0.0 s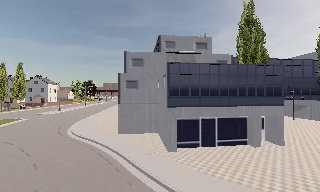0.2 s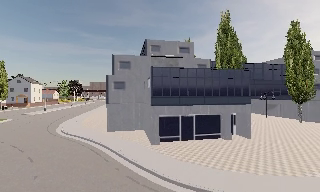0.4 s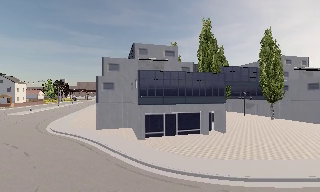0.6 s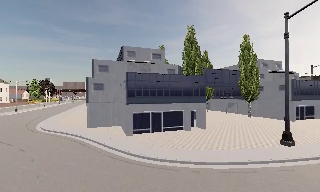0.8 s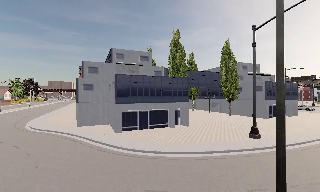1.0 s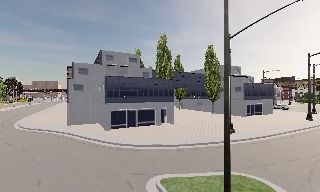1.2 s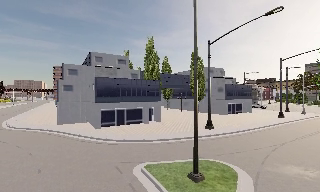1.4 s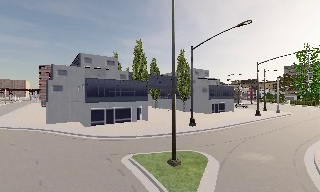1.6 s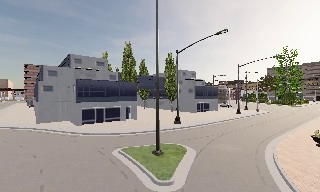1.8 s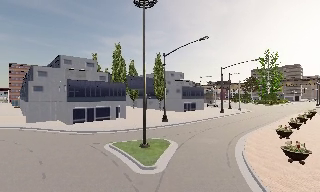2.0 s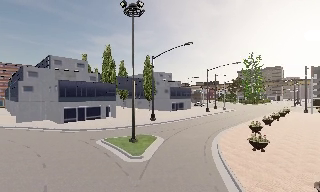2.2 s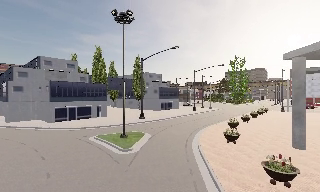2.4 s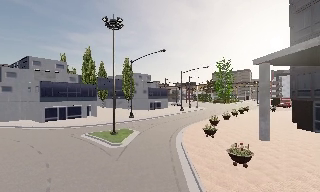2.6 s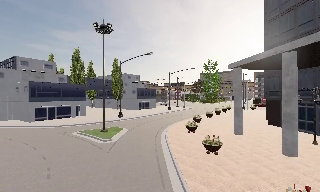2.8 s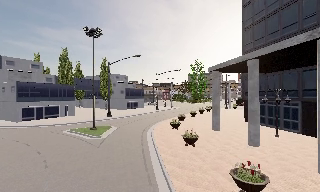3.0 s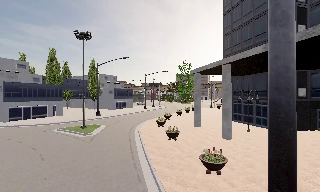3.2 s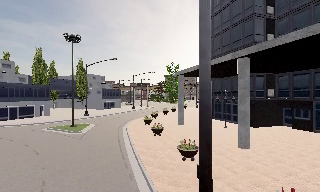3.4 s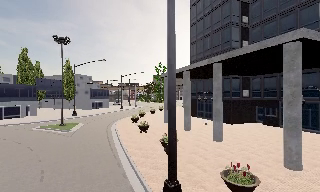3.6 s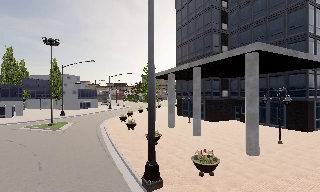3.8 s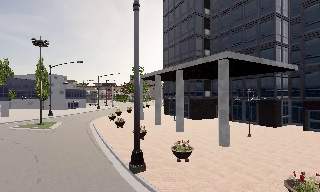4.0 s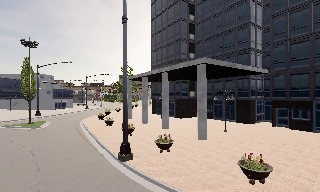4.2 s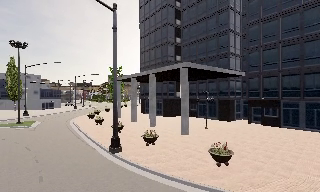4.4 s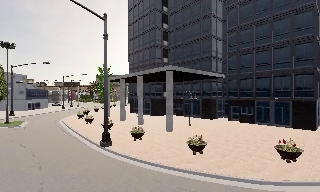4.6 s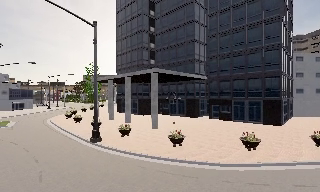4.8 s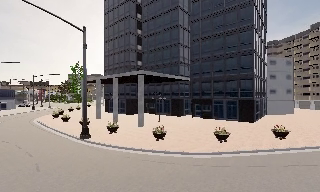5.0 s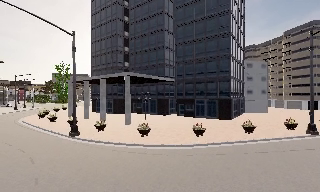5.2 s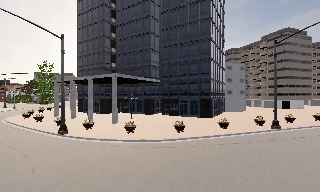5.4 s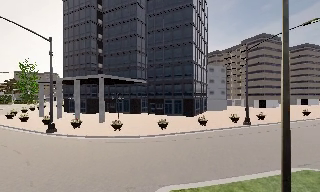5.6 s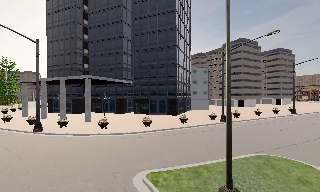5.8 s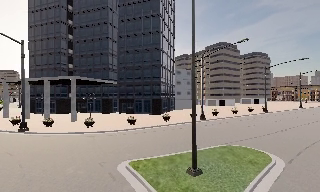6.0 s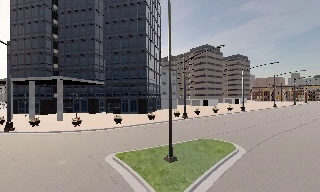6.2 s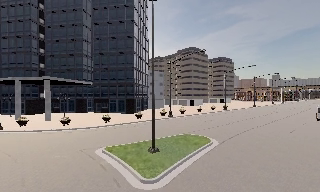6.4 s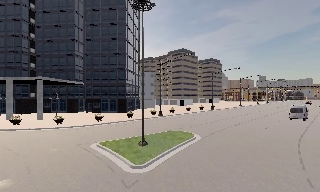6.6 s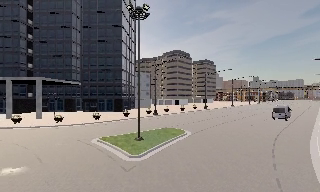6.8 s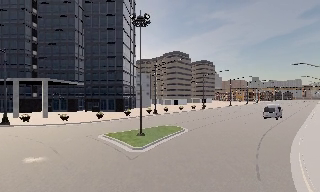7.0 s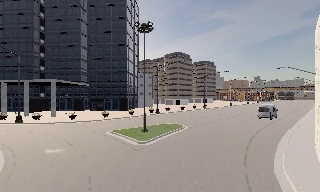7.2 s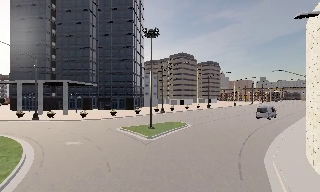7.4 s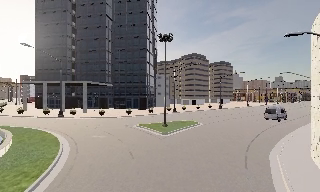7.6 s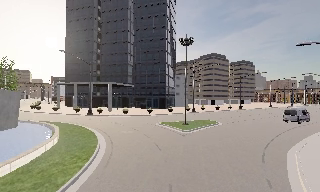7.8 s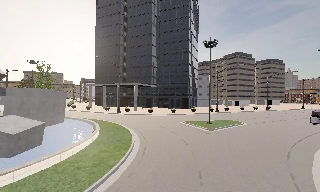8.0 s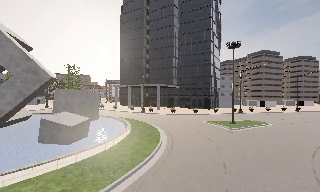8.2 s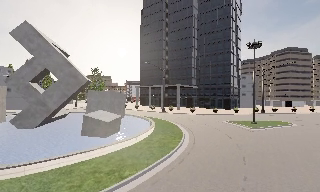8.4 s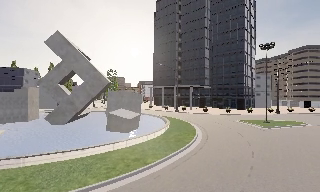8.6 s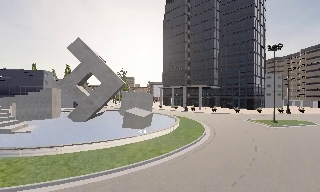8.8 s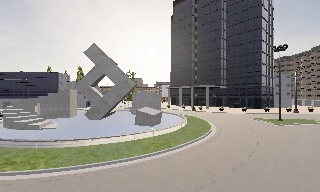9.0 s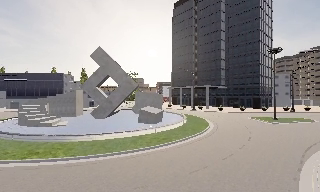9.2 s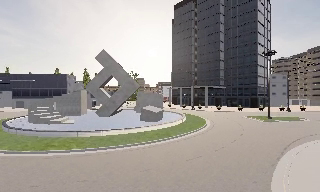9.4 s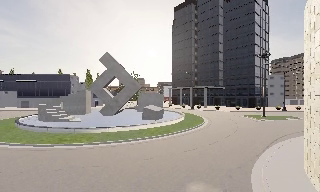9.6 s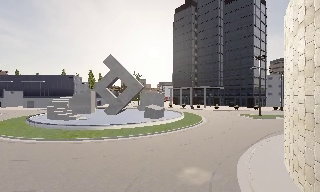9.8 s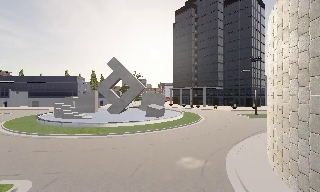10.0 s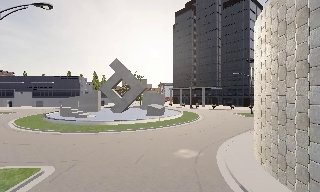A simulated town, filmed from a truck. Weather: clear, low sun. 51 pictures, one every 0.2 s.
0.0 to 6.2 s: The scene slides to the left, as the camera pans about 125 degrees to its right. It travels backward, about 50 m.
6.2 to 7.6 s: The camera travels backward, about 11 m, so what stands in front gets smaller.
7.6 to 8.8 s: The camera pans to its left, which is counterclockwise from overhead, by about 30 degrees. It travels backward, about 10 m.
8.8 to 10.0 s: The camera travels backward, about 9 m, so what stands in front gets smaller.
The film runs backward here.
